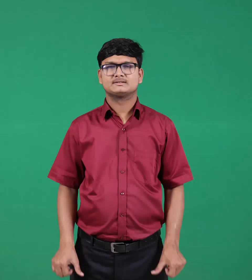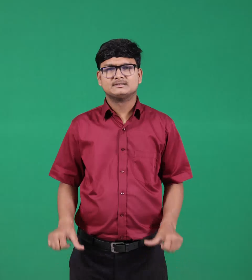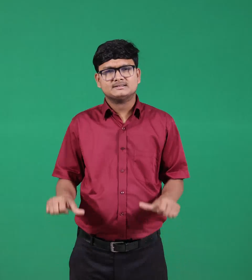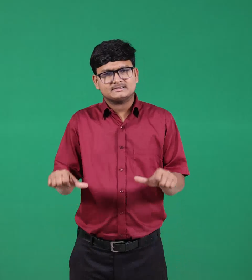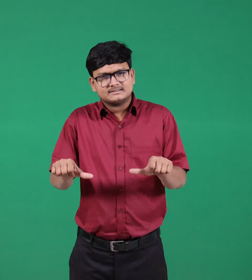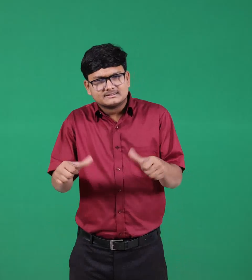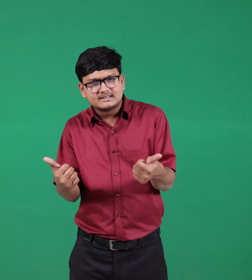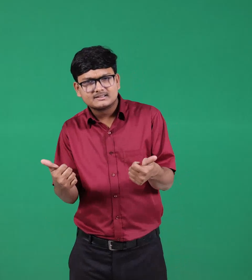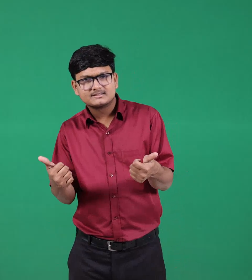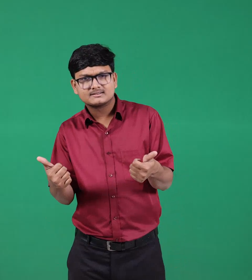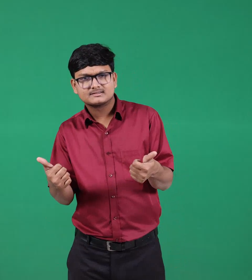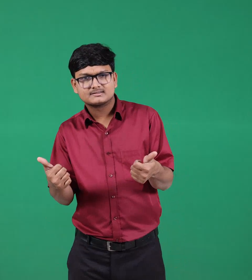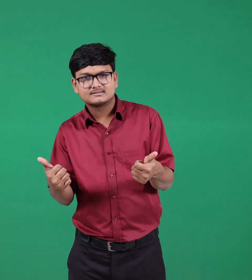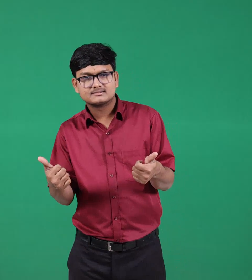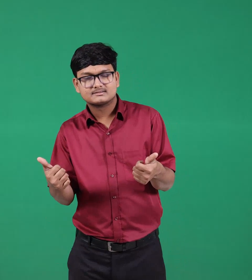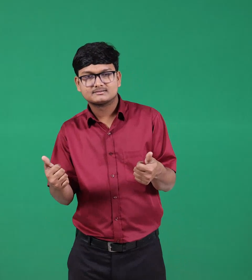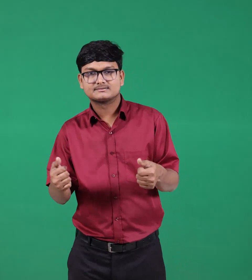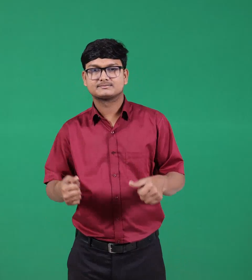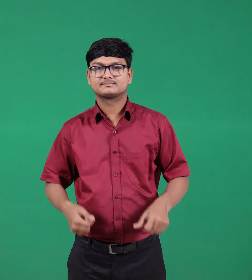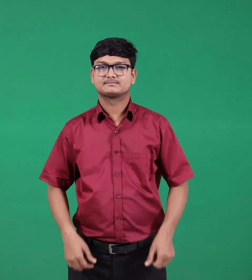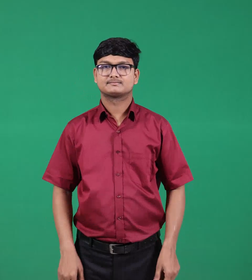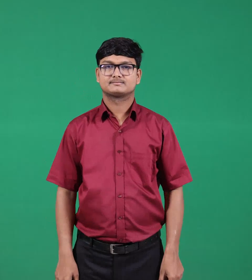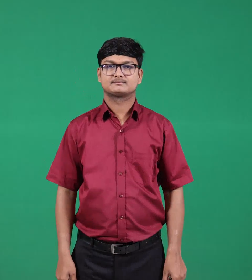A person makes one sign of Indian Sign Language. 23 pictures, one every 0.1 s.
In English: can
